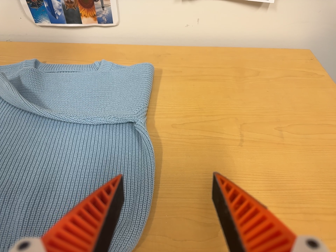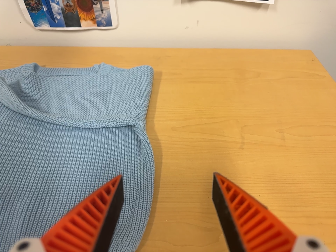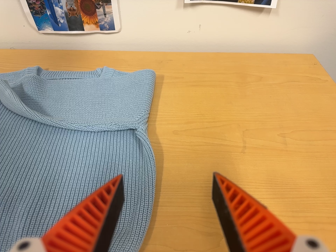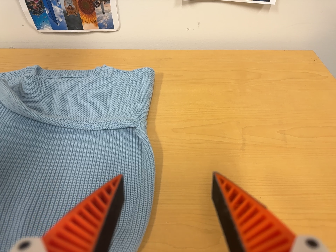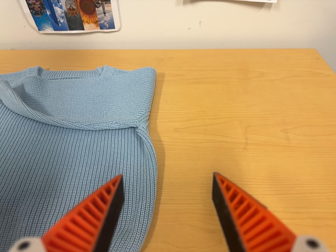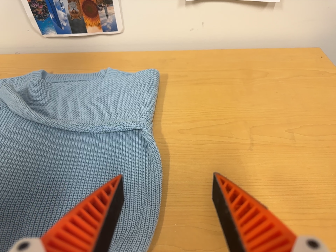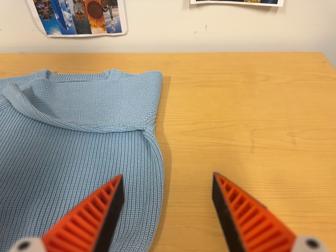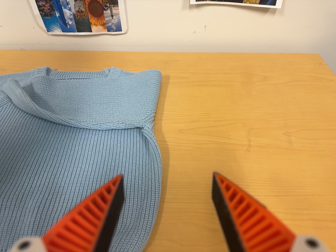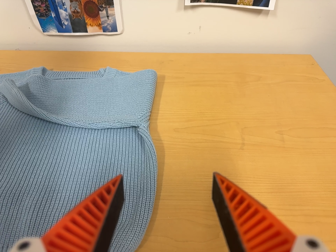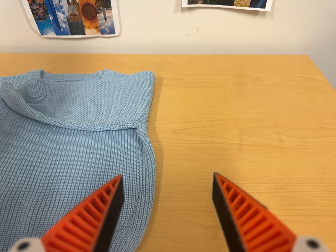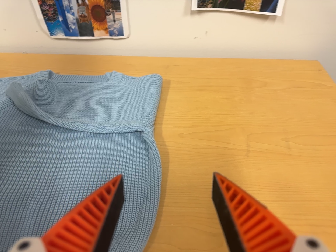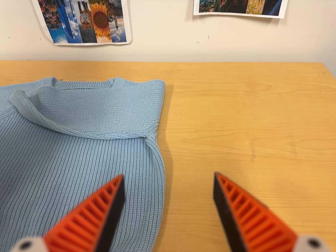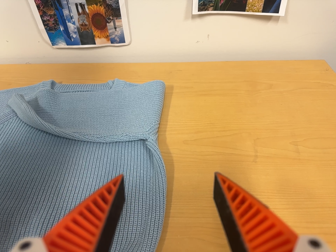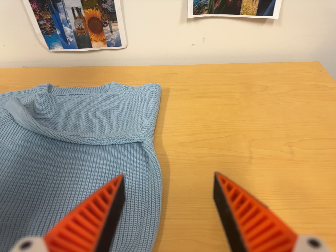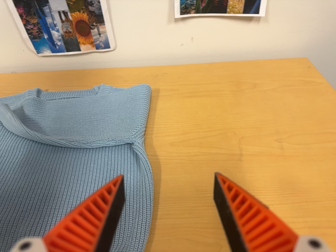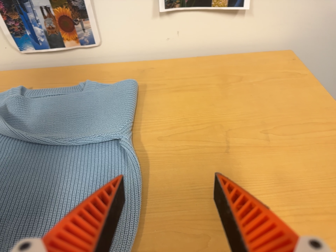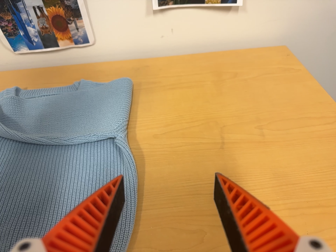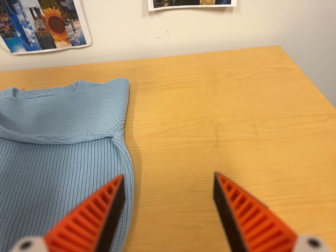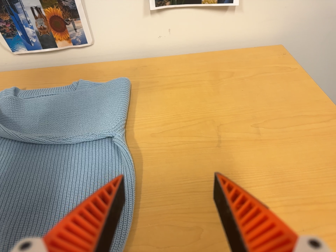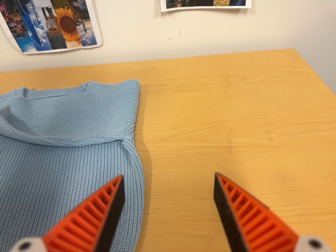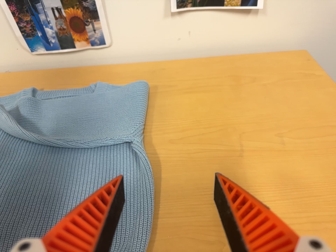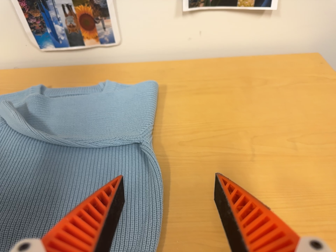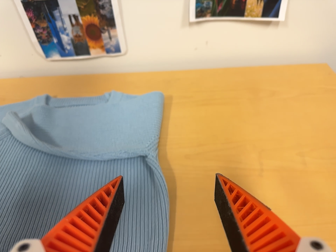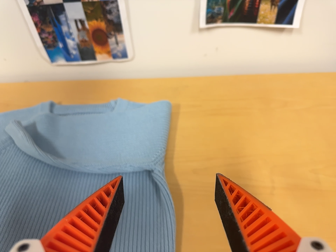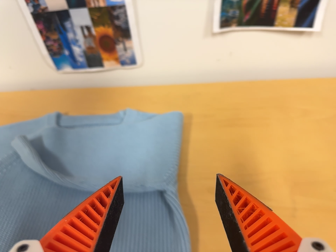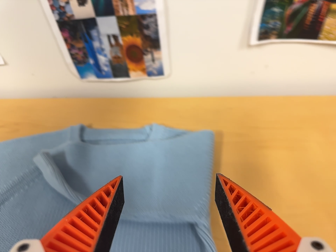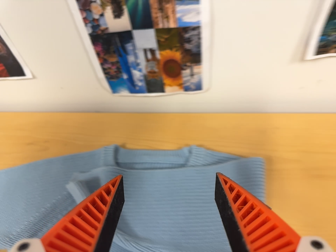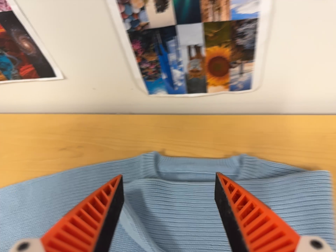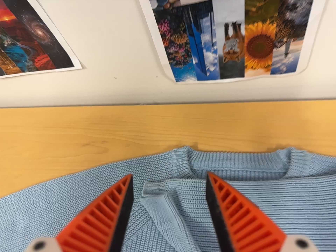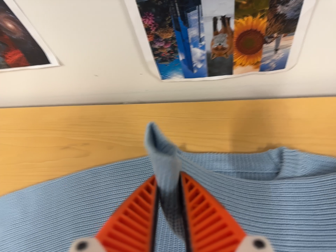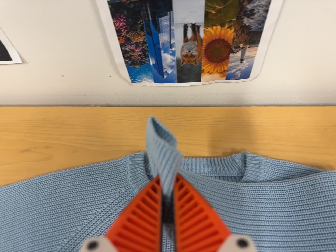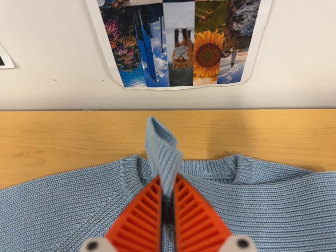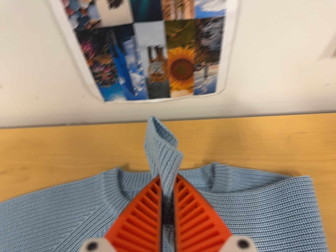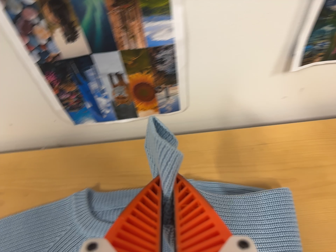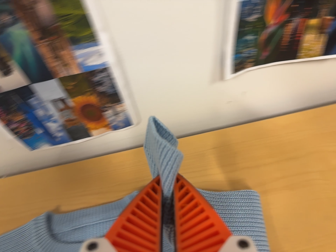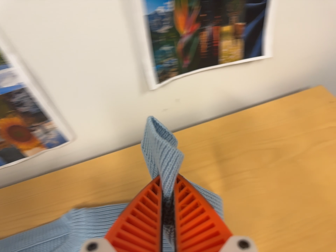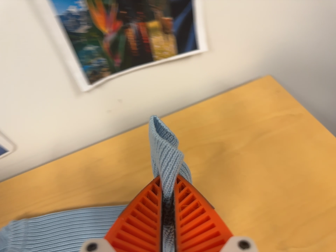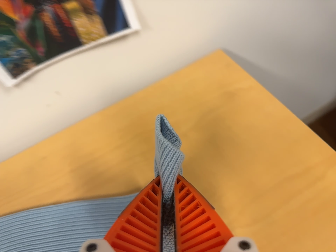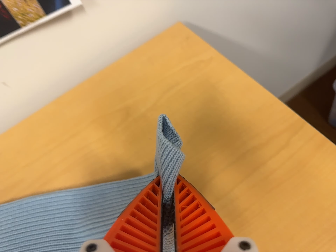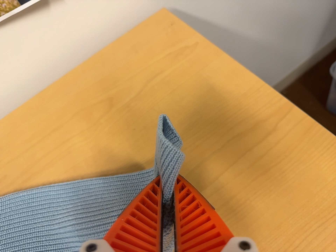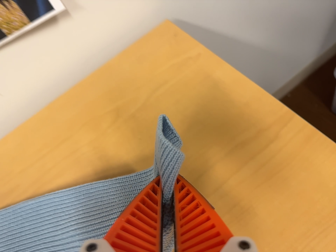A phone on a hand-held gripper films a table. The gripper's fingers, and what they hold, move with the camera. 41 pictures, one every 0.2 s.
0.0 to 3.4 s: The camera travels to its right, about 5 cm, so close, fixed things drift to the left.
3.4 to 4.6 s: The camera travels toward the top of its view and to its left, about 8 cm, so close, fixed things drift downward.
4.6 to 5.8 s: The camera swings to its left by about 10 degrees, and the scene slides to the right. It travels forward, toward the top of its view and to its left, about 34 cm, so what stands in front looms larger. Its aim tips toward the bottom of its view by about 10 degrees.
5.8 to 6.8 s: The scene slides to the left, as the camera pans about 15 degrees to its right. It travels to its right, about 14 cm, so close, fixed things drift to the left. It rolls about its line of sight by about 10 degrees, and the scene rotates counterclockwise.
6.8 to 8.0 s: The camera travels to its right, about 34 cm, so close, fixed things drift to the left. It rolls about its line of sight by about 25 degrees, and the scene rotates counterclockwise.
The film runs backward here.
